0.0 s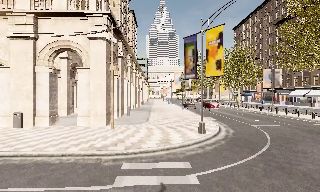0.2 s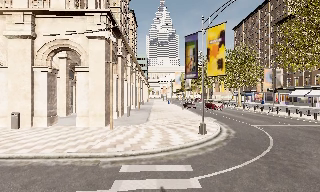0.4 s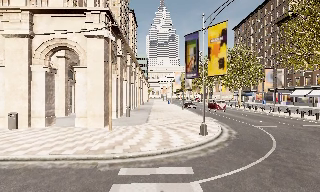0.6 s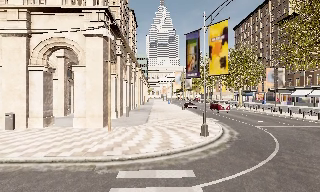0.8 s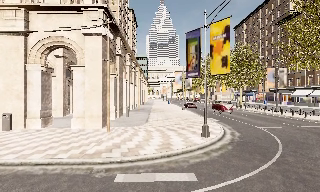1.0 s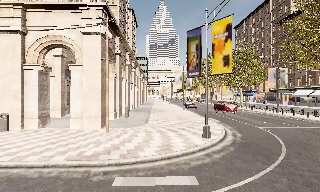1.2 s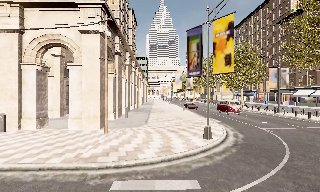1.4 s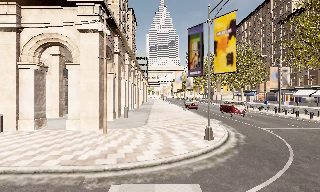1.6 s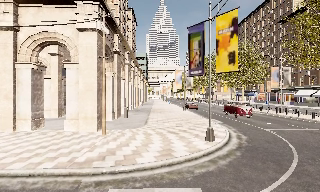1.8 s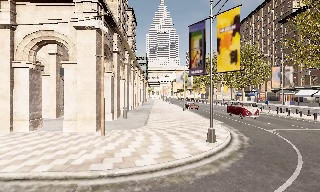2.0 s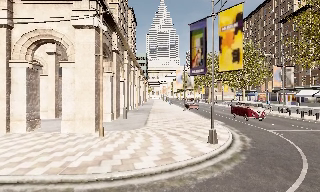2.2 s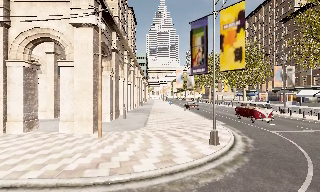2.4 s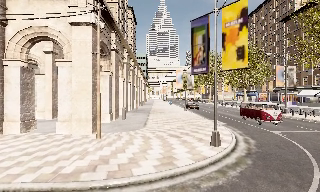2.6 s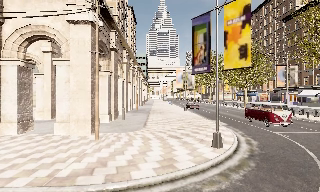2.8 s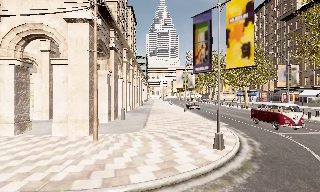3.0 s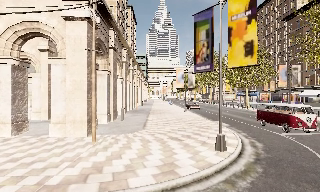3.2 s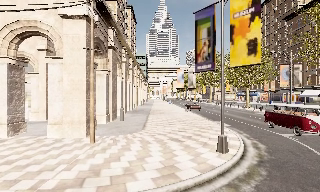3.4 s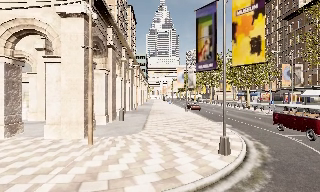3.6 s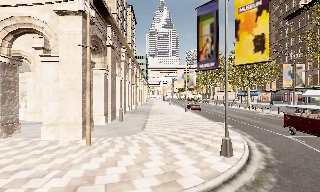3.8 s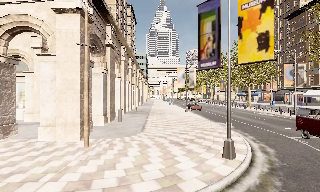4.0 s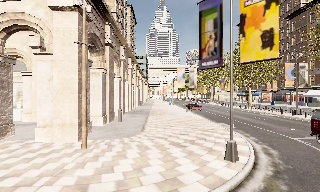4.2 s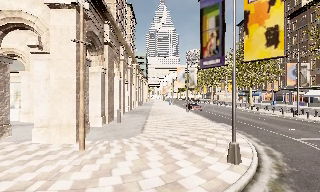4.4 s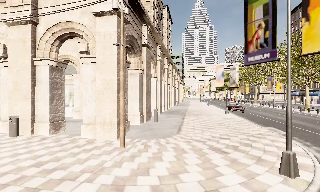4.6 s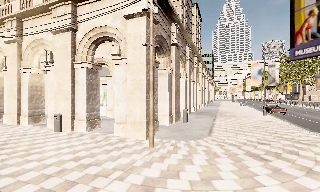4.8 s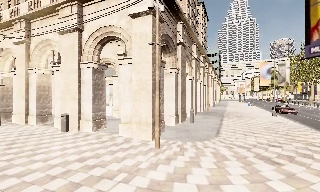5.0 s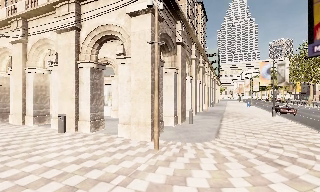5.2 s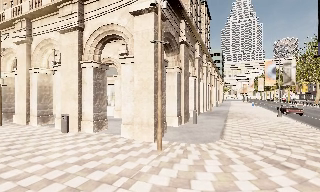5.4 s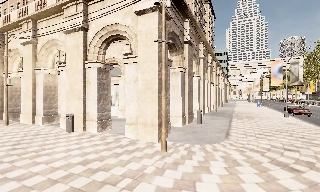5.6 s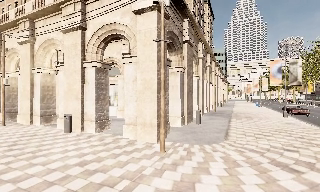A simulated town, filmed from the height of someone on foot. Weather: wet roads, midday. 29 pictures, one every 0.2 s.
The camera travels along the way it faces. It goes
forward.
0.0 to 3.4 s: The camera travels forward, about 3.5 m, so what stands in front looms larger.
3.4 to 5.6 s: The scene slides to the right, as the camera pans about 25 degrees to its left. It travels forward, about 2 m, so what stands in front looms larger.
The film runs forward here.
